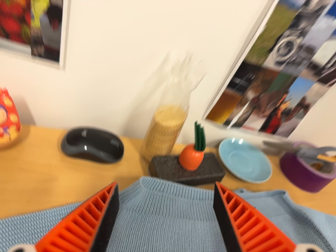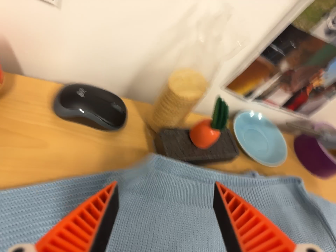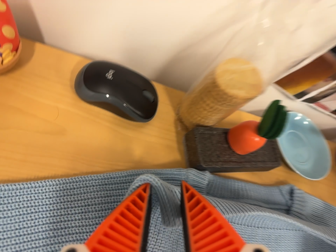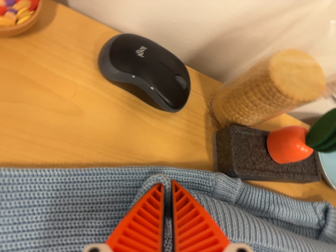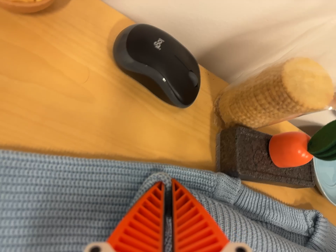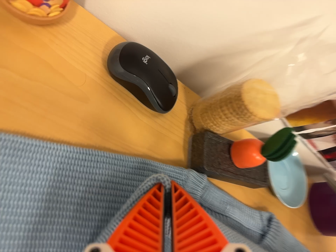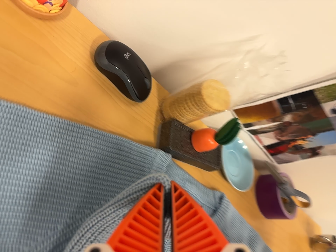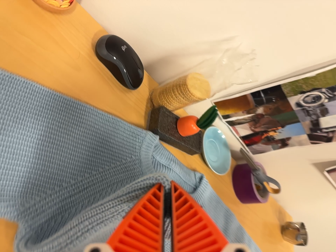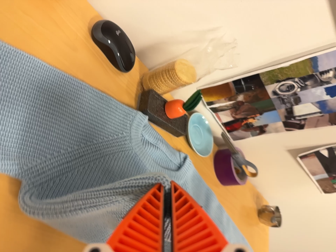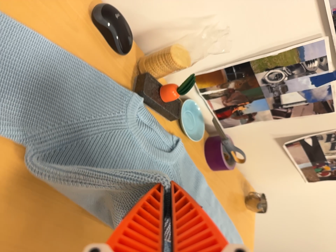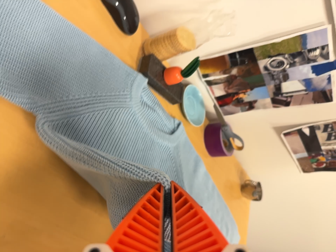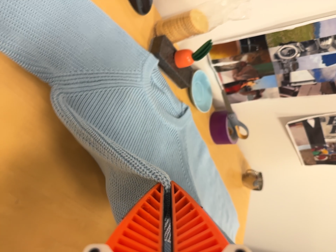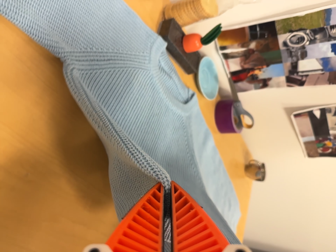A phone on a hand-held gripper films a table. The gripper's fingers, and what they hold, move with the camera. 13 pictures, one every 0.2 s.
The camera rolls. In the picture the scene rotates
clockwise.
0.0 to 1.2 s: The camera pans to its right by about 10 degrees. It travels to its left and forward, about 12 cm. Its aim tips toward the bottom of its view by about 20 degrees, and the scene shifts upward. It rolls about its line of sight by about 30 degrees, and the scene rotates clockwise.
1.2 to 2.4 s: The camera travels toward the bottom of its view and backward, about 22 cm, so close, fixed things drift upward. It rolls about its line of sight by about 10 degrees, and the scene rotates clockwise.
The film runs backward here.
